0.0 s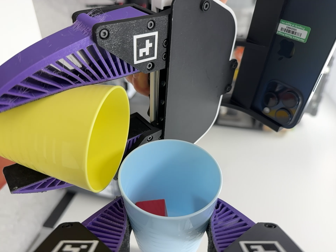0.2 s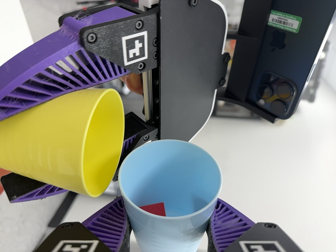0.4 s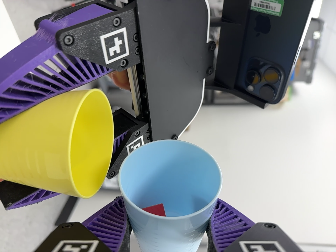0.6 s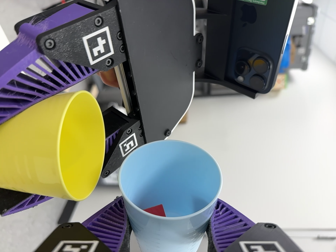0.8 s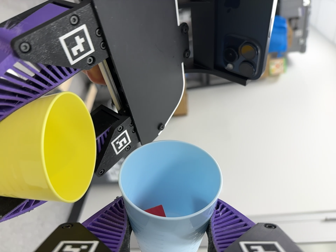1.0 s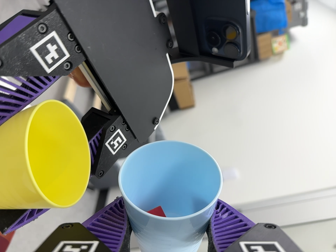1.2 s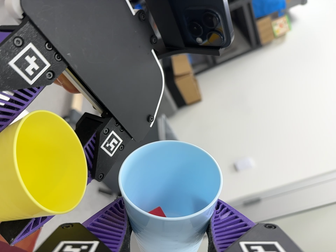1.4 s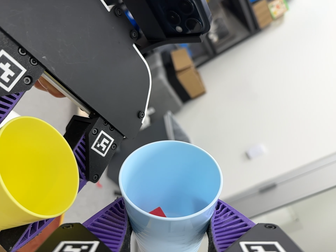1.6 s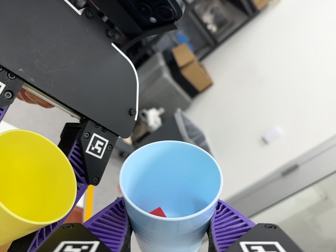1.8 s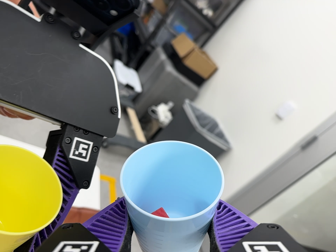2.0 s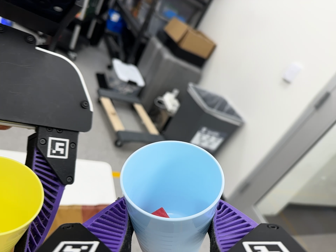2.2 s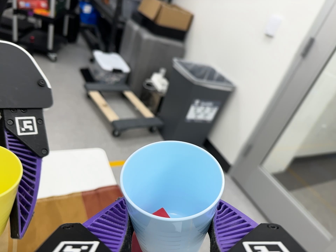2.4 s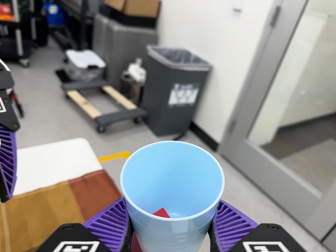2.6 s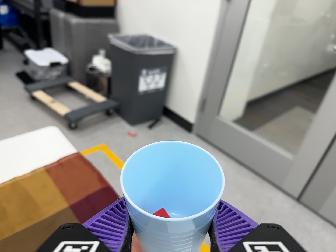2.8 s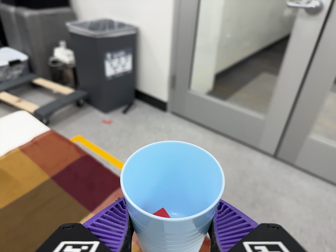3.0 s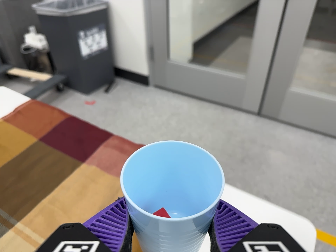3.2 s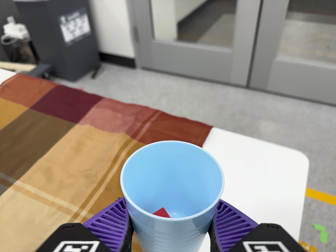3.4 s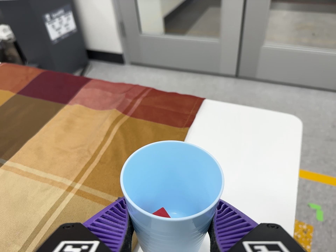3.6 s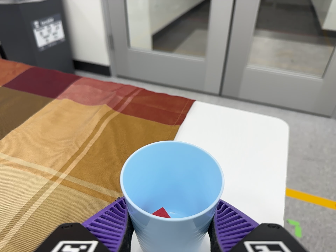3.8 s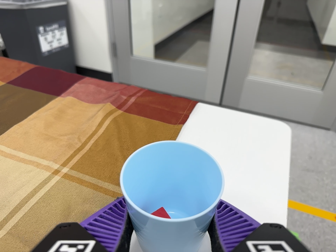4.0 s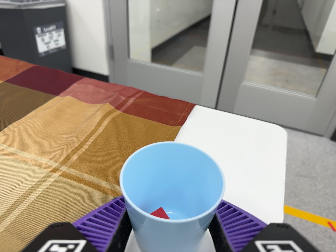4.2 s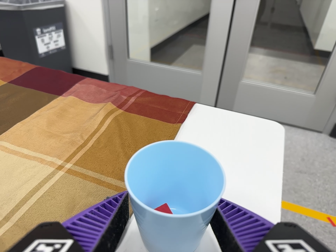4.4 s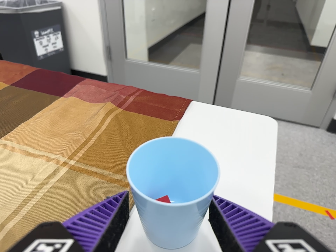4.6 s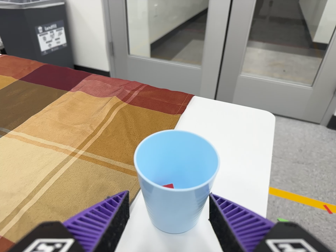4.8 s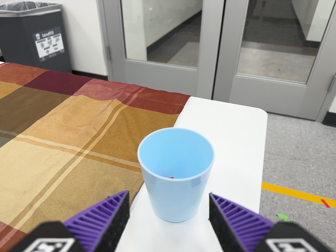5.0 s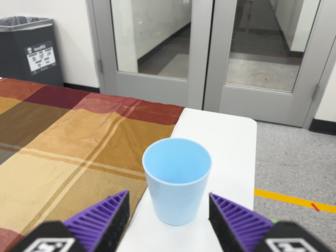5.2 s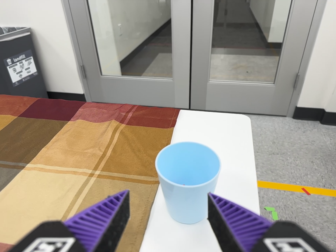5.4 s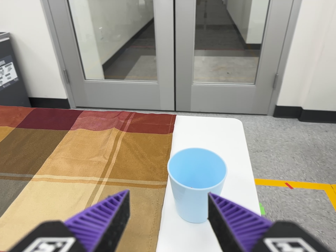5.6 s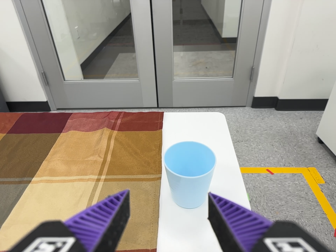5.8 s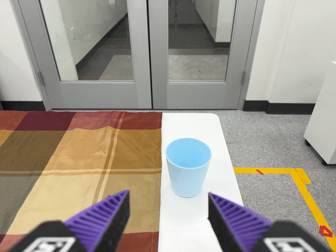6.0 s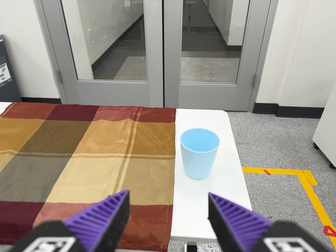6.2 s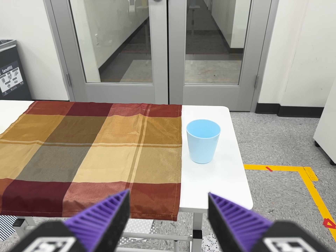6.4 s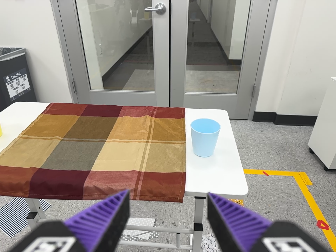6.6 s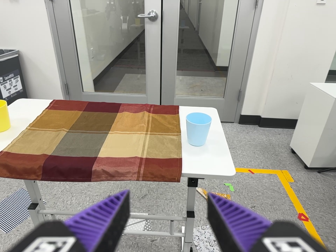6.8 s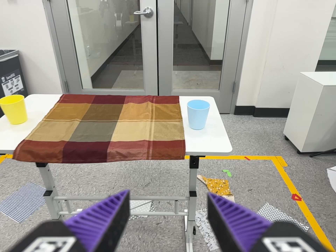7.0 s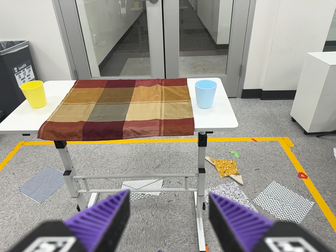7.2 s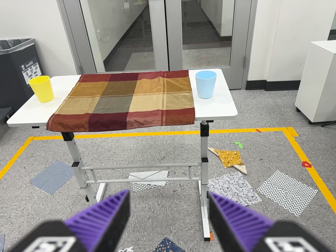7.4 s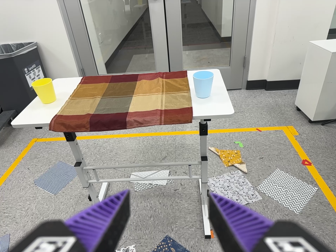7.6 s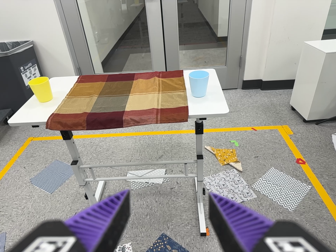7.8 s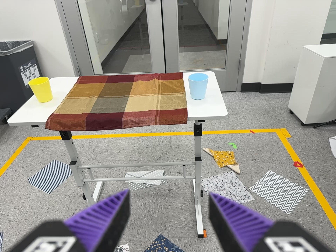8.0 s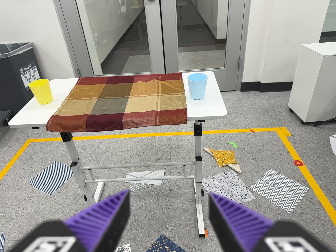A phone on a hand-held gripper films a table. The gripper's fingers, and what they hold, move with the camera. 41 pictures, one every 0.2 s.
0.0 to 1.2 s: The camera travels to its right, about 7 cm. Its aim tips toward the bottom of its view by about 10 degrees, and the scene shifts upward. It rolls about its line of sight by about 30 degrees, and the scene rotates counterclockwise.
1.2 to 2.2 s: The camera pans to its left by about 10 degrees. It travels to its right and toward the bottom of its view, about 16 cm. Its aim tips toward the bottom of its view by about 10 degrees, and the scene shifts upward. It rolls about its line of sight by about 50 degrees, and the scene rotates counterclockwise.
2.2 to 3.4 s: The camera pans to its right by about 20 degrees. It travels toward the bottom of its view, about 34 cm, so close, fixed things drift upward. Its aim tips toward the bottom of its view by about 15 degrees, and the scene shifts upward. It rolls about its line of sight by about 40 degrees, and the scene rotates counterclockwise.
3.4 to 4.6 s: The camera travels toward the bottom of its view and backward, about 8 cm.
4.6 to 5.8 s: The camera pans to its right by about 15 degrees. It travels backward and to its left, about 20 cm, so what stands in front gets smaller. It rolls about its line of sight by about 15 degrees, and the scene rotates counterclockwise.
5.8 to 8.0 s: The camera travels backward and toward the bottom of its view, about 60 cm, so what stands in front gets smaller.
The film runs backward here.
